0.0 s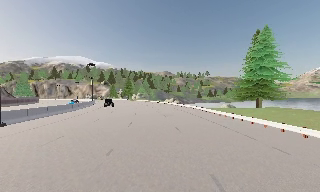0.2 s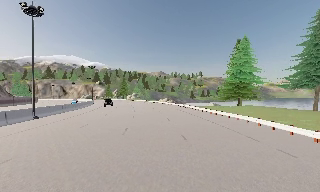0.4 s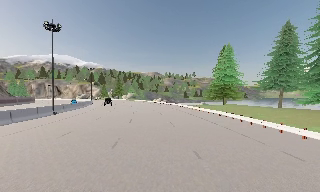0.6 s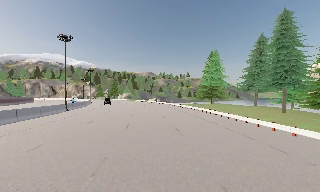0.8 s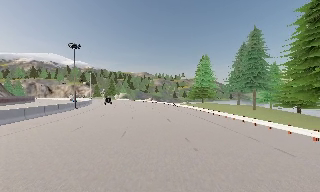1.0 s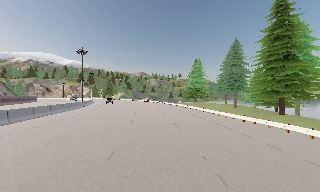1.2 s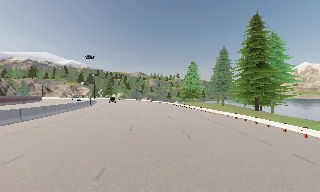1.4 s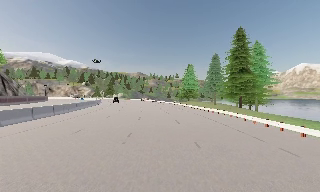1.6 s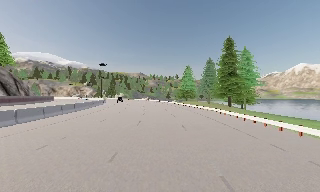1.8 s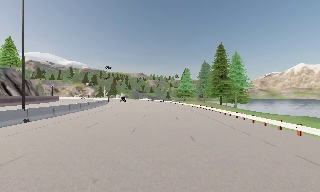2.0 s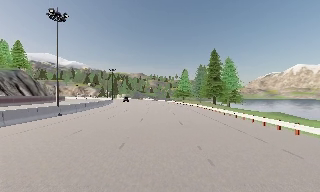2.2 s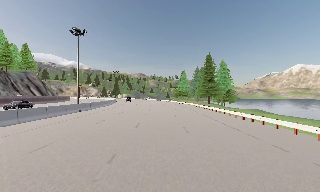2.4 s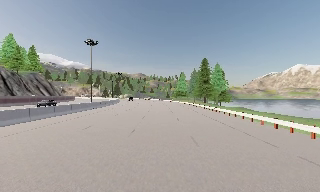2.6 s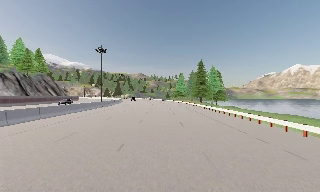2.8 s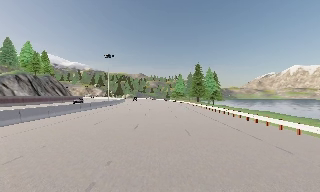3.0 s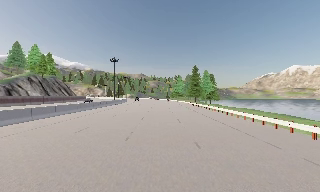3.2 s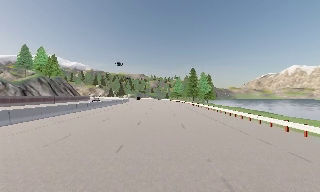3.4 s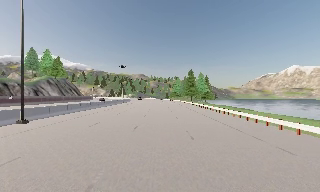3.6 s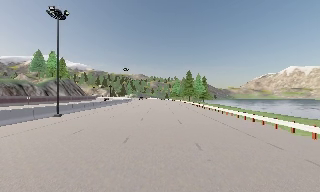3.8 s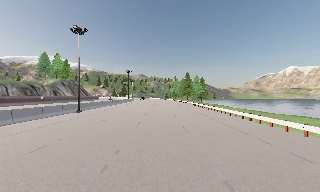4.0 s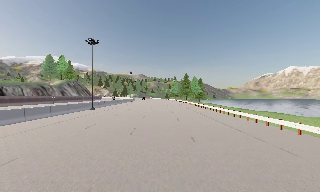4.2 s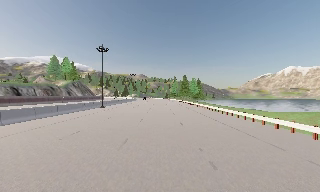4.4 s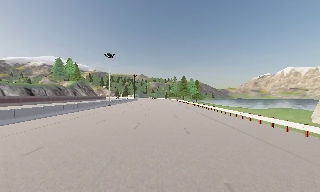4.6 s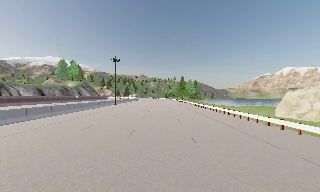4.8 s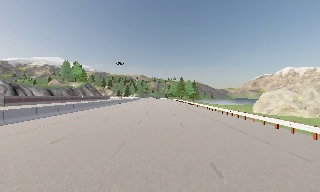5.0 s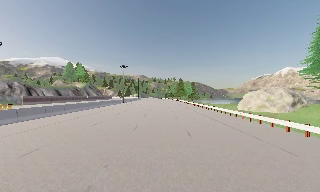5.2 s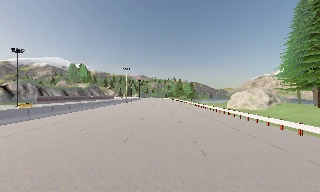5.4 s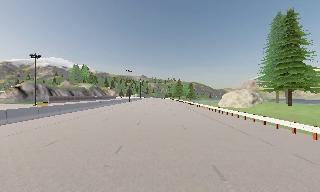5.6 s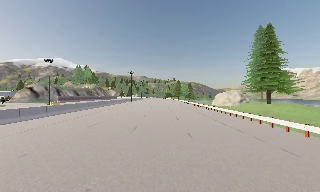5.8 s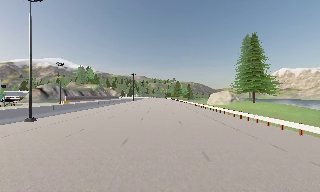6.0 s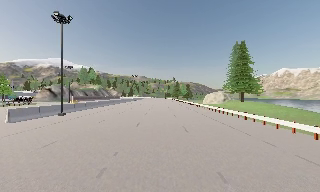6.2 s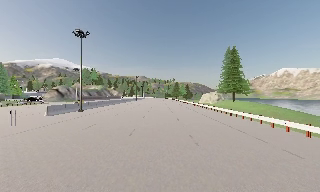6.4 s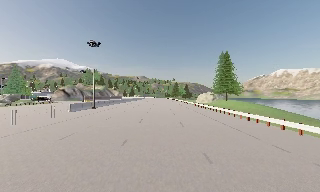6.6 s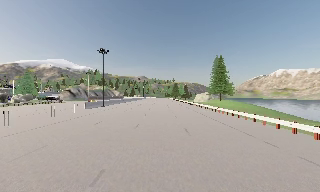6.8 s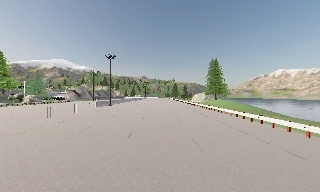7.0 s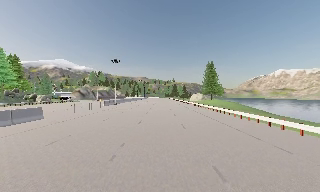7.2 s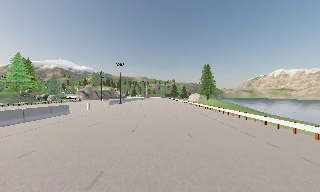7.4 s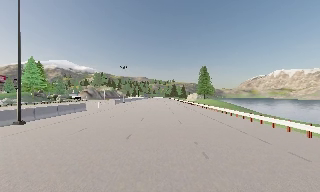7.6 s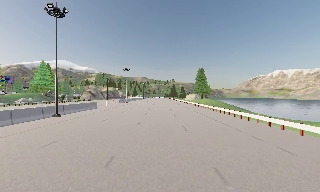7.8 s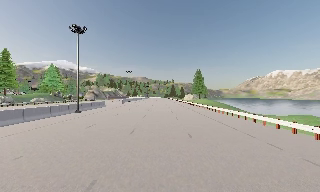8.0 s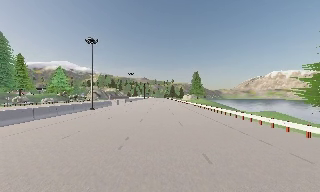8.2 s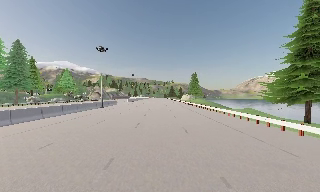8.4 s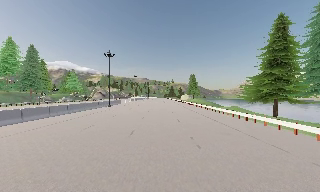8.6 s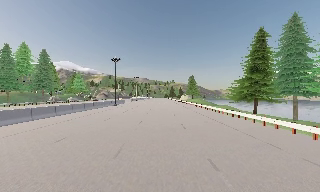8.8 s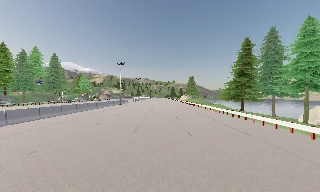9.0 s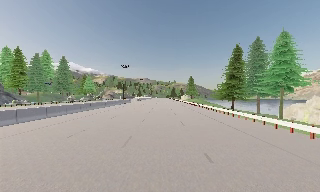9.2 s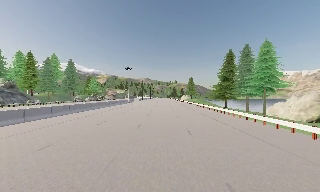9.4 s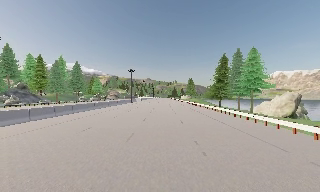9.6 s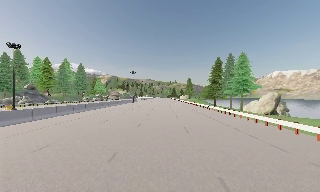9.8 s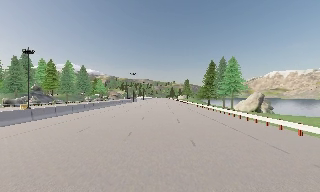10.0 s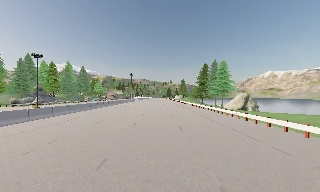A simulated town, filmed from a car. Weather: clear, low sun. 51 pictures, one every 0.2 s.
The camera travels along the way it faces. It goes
backward.
0.0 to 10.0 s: The scene slides to the left, as the camera pans about 10 degrees to its right. It travels backward, about 225 m, so what stands in front gets smaller.
The film runs backward here.
